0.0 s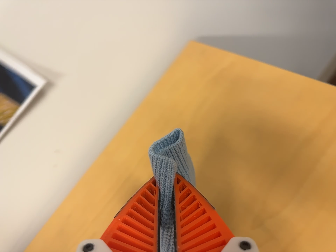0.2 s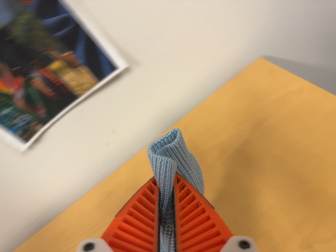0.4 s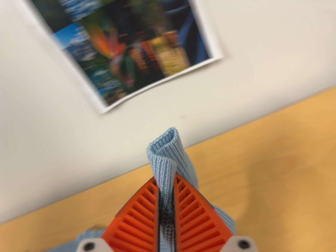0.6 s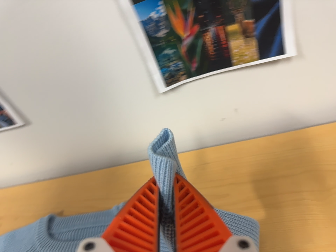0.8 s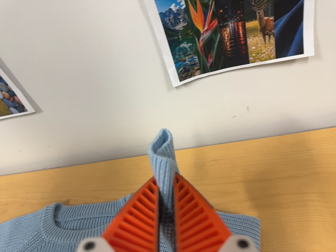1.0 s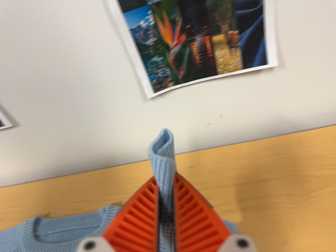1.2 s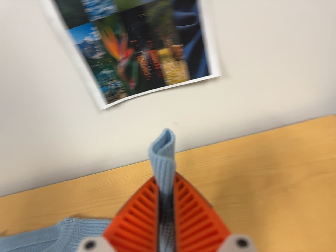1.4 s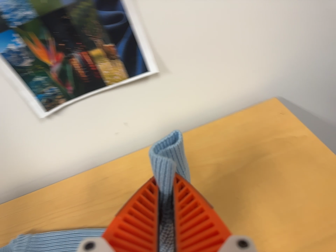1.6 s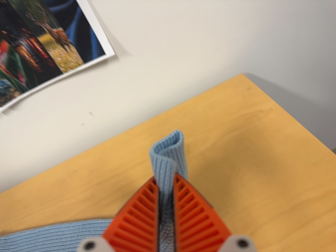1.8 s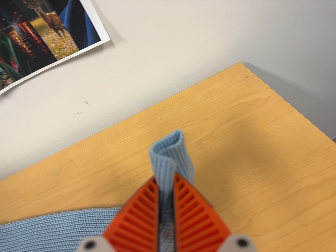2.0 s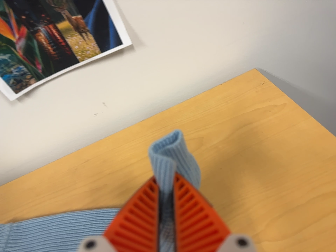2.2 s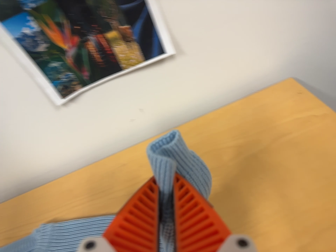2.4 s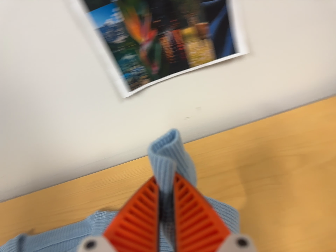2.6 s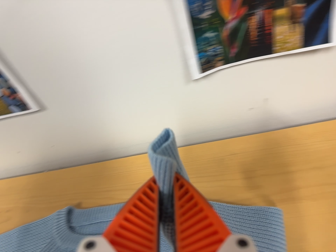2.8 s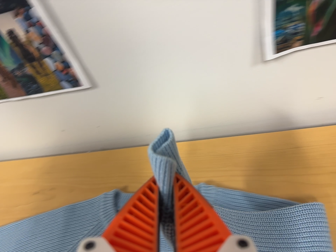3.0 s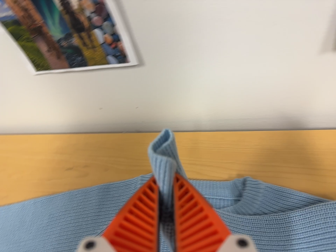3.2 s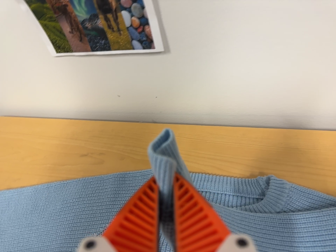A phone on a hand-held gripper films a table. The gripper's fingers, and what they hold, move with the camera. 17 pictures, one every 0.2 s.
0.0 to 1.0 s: The camera pans to its left by about 15 degrees. It travels to its left, about 18 cm, so close, fixed things drift to the right. It rolls about its line of sight by about 40 degrees, and the scene rotates clockwise.
1.0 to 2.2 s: The camera swings to its right by about 10 degrees, and the scene slides to the left. It travels to its right, about 6 cm, so close, fixed things drift to the left. It rolls about its line of sight by about 10 degrees, and the scene rotates counterclockwise.
2.2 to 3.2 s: The camera swings to its left by about 15 degrees, and the scene slides to the right. It travels to its left, about 32 cm, so close, fixed things drift to the right. Its aim tips toward the bottom of its view by about 10 degrees, and the scene shifts upward. It rolls about its line of sight by about 25 degrees, and the scene rotates clockwise.
The film runs forward here.
